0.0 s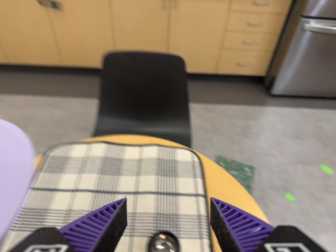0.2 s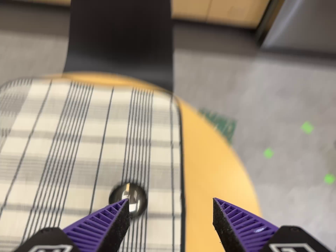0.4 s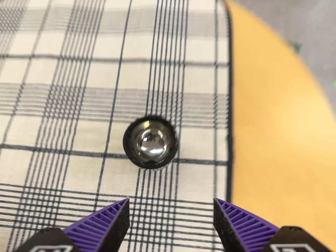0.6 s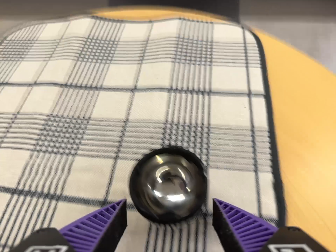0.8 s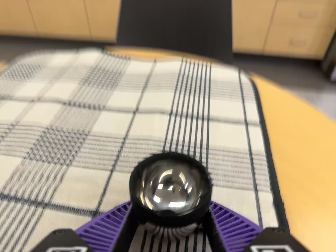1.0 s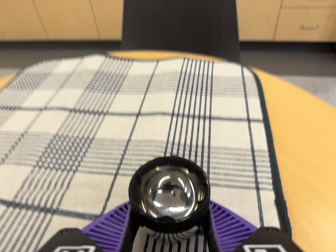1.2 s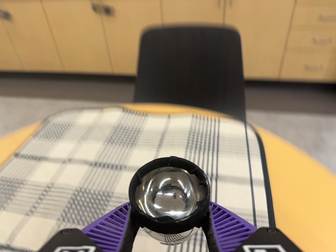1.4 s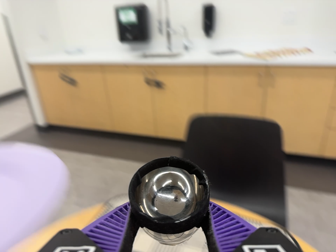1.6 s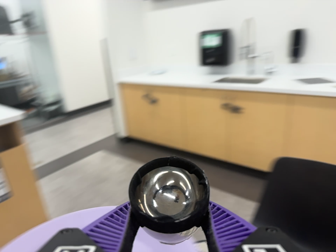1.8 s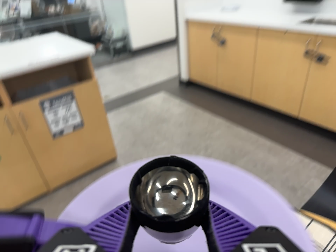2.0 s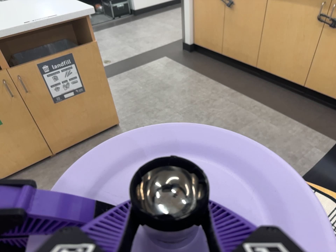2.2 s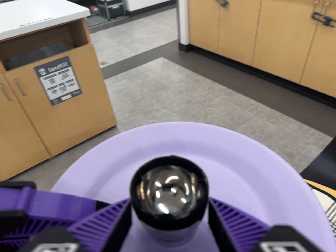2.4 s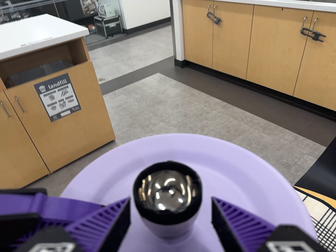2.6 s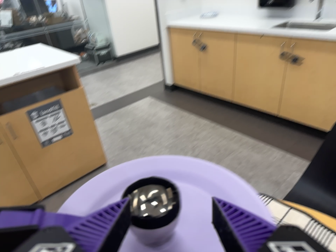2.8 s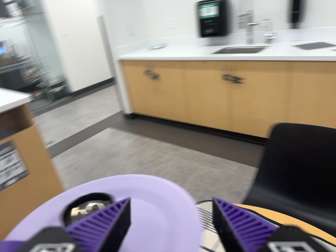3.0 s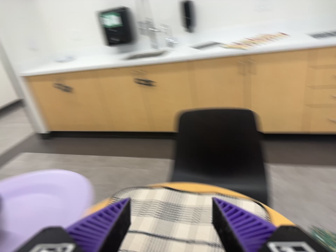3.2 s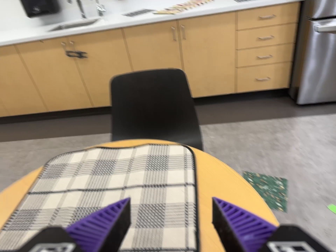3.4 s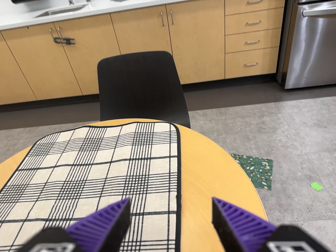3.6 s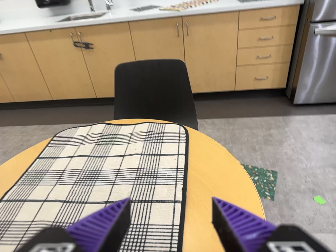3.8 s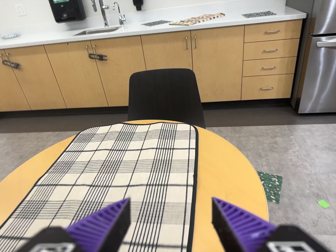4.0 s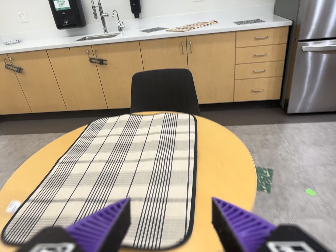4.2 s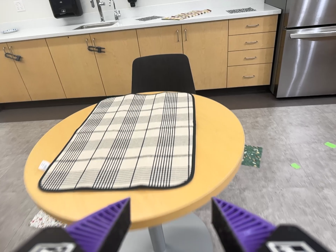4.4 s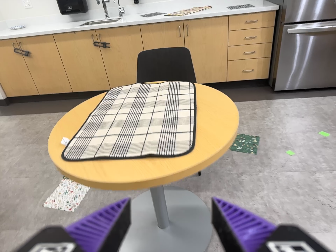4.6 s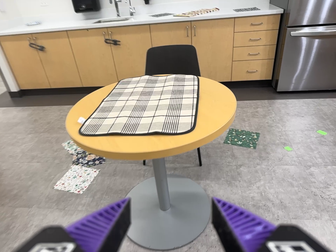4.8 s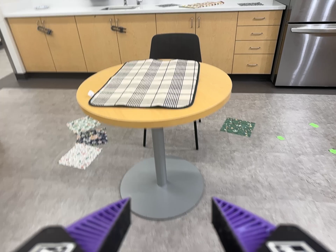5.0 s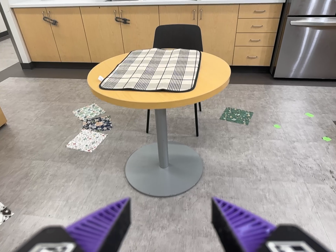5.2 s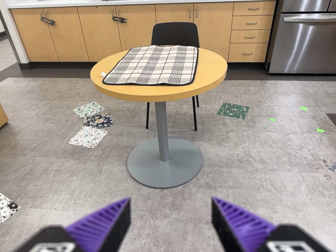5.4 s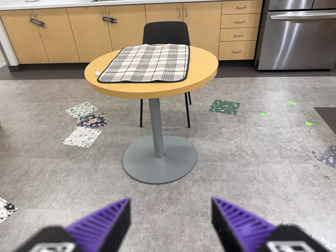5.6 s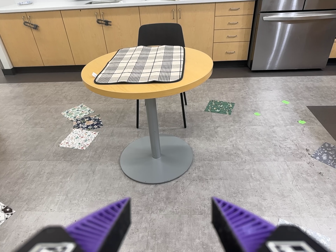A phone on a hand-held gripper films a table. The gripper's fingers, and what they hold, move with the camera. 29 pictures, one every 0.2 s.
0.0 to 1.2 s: The scene slides to the right, as the camera pans about 10 degrees to its left. It travels forward, about 28 cm, so what stands in front looms larger.
1.2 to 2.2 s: The camera swings to its left by about 35 degrees, and the scene slides to the right. It travels toward the top of its view and to its left, about 26 cm, so close, fixed things drift downward. It rolls about its line of sight by about 15 degrees, and the scene rotates clockwise.
2.2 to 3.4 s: The camera swings to its right by about 40 degrees, and the scene slides to the left. It travels backward, to its right and toward the bottom of its view, about 36 cm. Its aim tips toward the top of its view by about 10 degrees. It rolls about its line of sight by about 25 degrees, and the scene rotates counterclockwise.
3.4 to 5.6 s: The camera travels backward and toward the bottom of its view, about 110 cm, so what stands in front gets smaller.
The film runs backward here.
